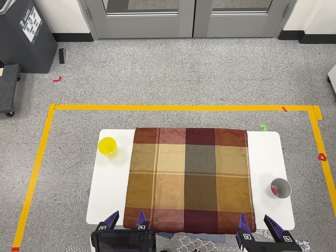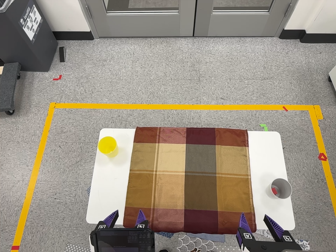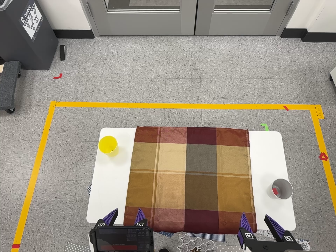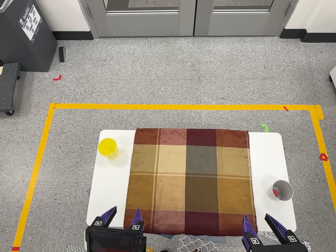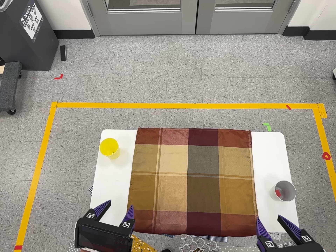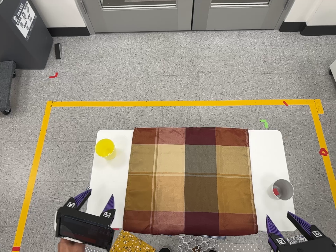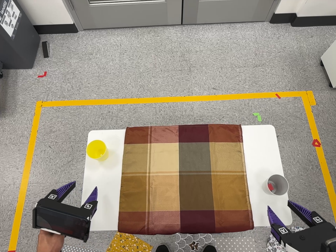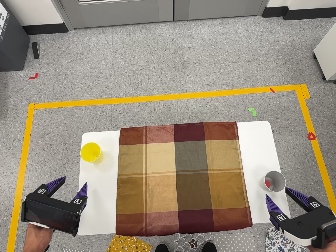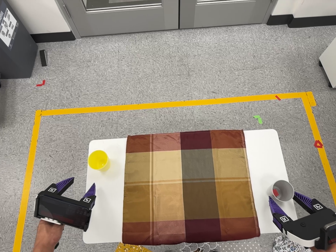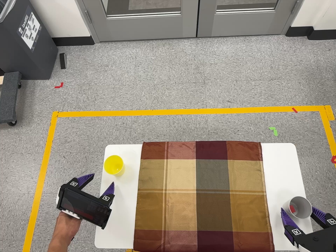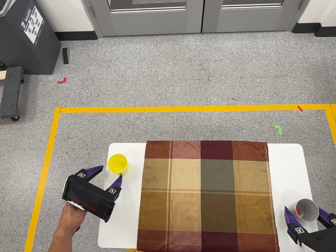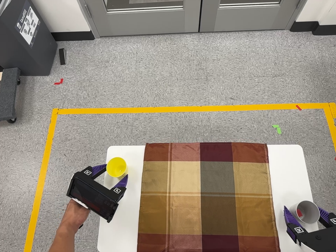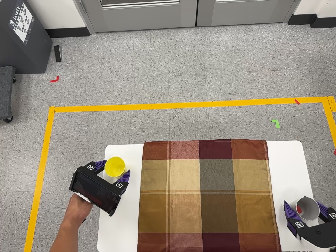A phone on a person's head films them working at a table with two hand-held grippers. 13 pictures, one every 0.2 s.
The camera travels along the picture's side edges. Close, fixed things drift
downward.
0.0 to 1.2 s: The camera travels toward the top of its view and forward, about 7 cm.
1.2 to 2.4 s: The camera travels toward the top of its view, to its left and forward, about 10 cm, so close, fixed things drift downward.
The film runs forward here.
